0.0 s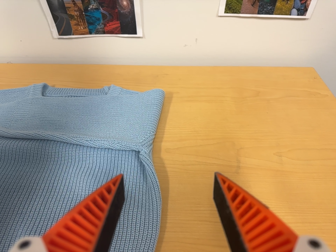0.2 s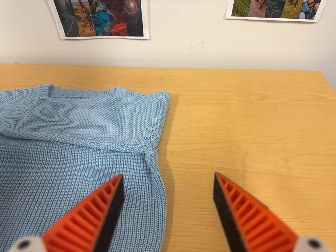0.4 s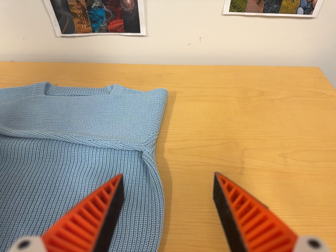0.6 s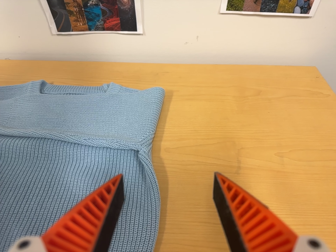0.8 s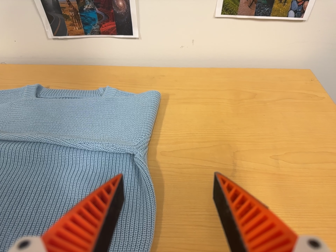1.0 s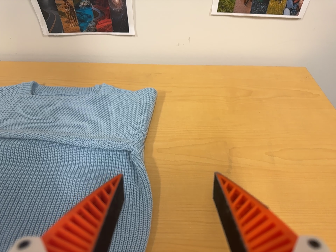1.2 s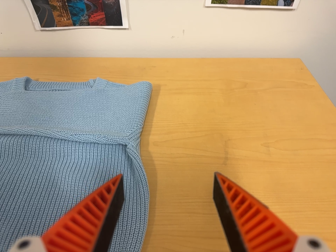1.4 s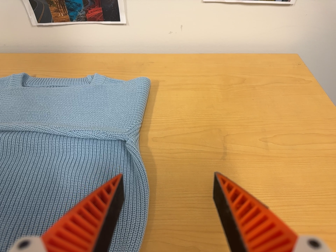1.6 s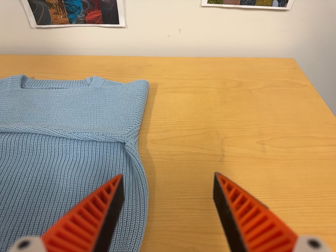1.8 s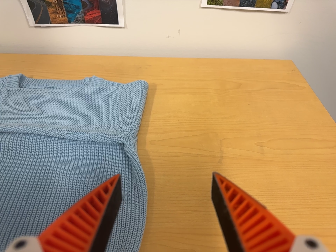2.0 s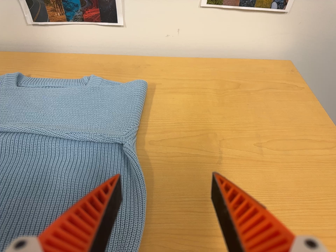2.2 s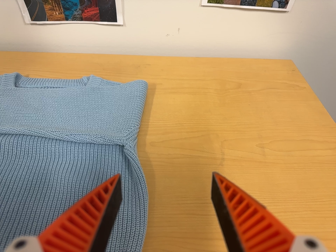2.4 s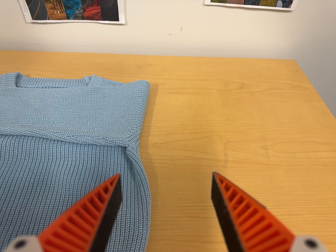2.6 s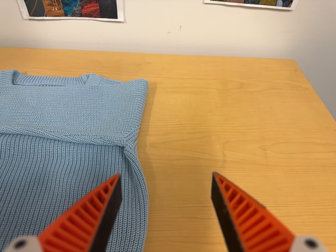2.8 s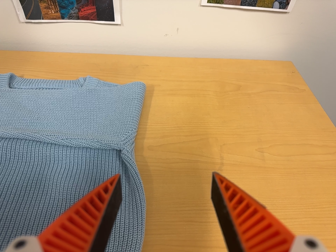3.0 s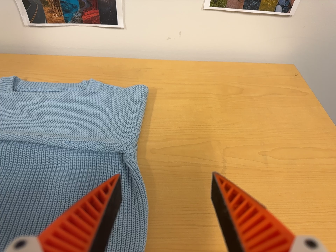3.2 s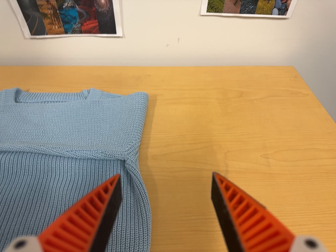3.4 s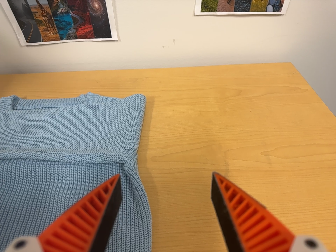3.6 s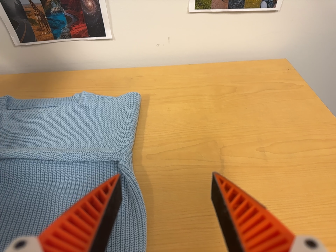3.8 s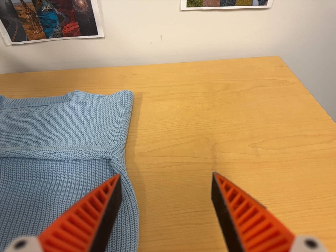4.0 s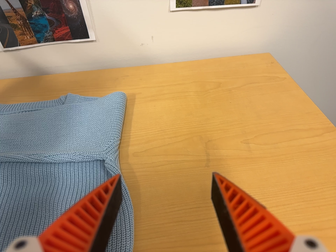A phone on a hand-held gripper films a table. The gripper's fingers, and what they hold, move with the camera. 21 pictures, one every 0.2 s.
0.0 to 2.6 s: The camera shifts only a little, or ends up much as it began.
2.6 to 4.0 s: The camera rolls about its line of sight by about 10 degrees, and the scene rotates counterclockwise.
The film runs forward here.
